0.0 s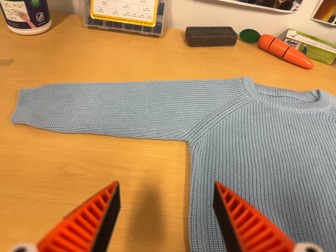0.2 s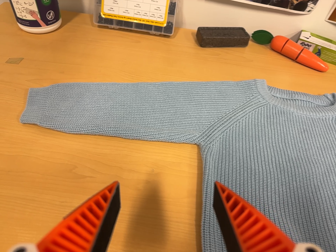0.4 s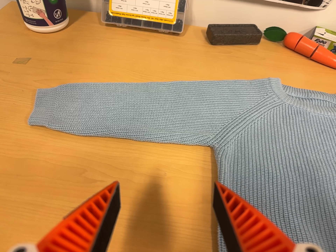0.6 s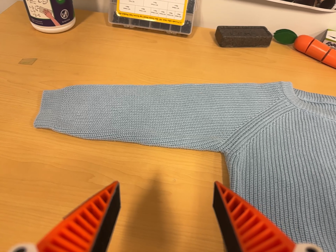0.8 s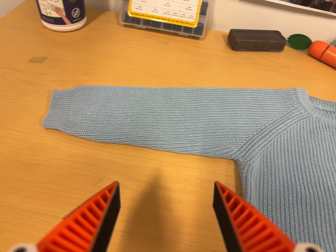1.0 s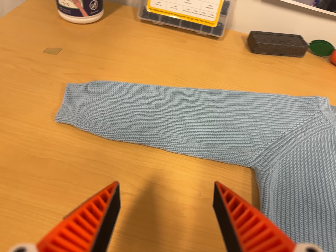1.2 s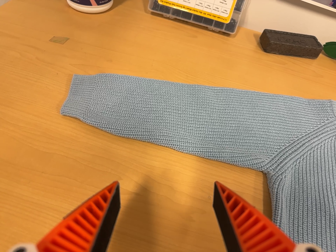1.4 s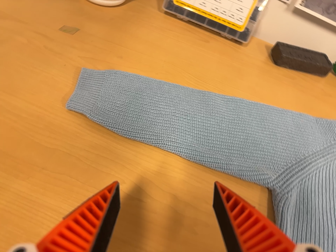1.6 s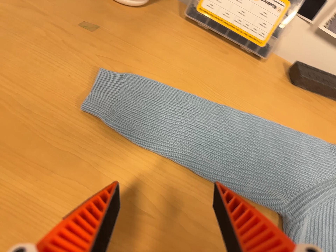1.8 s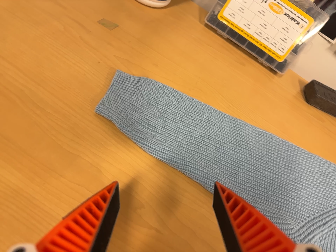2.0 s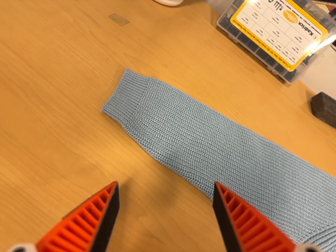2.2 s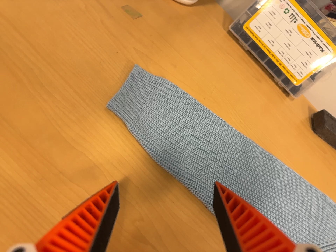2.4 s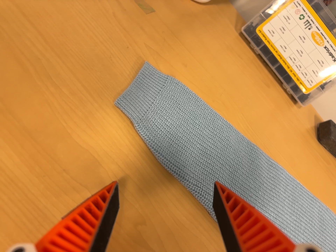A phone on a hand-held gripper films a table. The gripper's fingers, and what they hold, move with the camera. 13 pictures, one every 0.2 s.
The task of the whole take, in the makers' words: left arm across.
0.0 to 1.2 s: The camera travels to its left and forward, about 10 cm, so close, fixed things drift to the right. It rolls about its line of sight by about 10 degrees, and the scene rotates clockwise.
1.2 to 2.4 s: The camera travels to its left, toward the top of its view and forward, about 14 cm. It rolls about its line of sight by about 30 degrees, and the scene rotates clockwise.
The film runs forward here.
